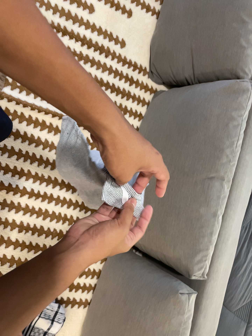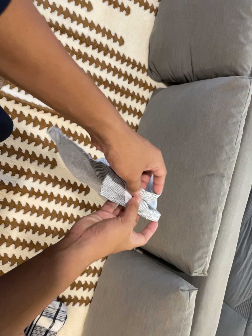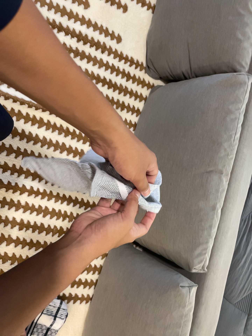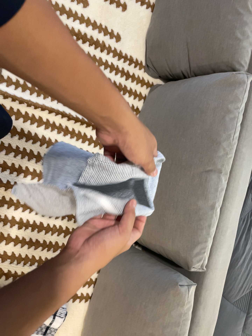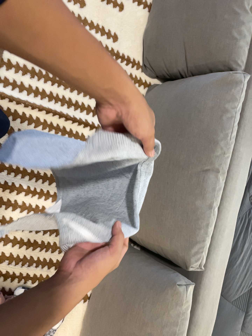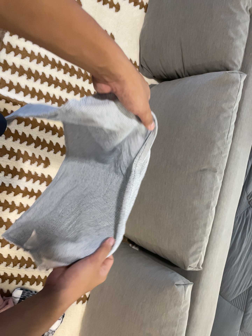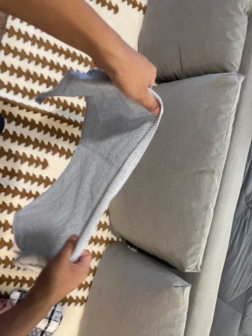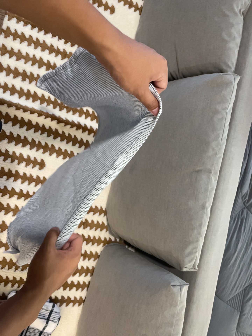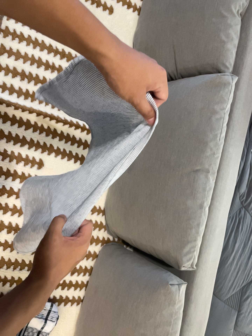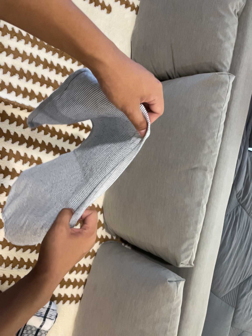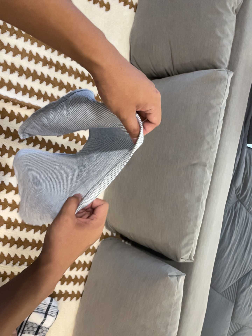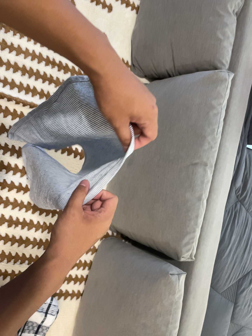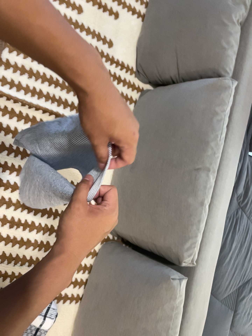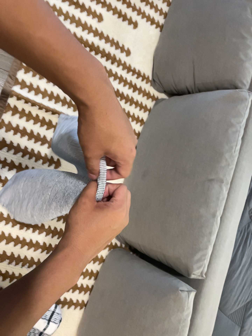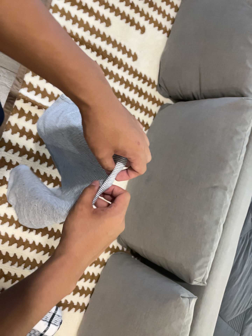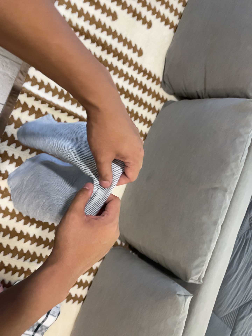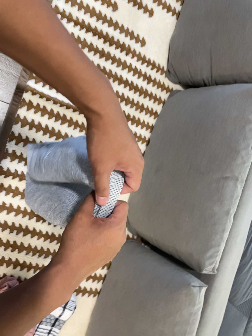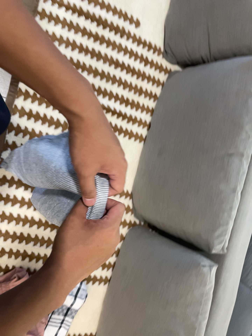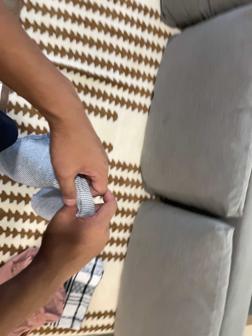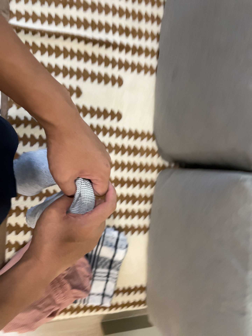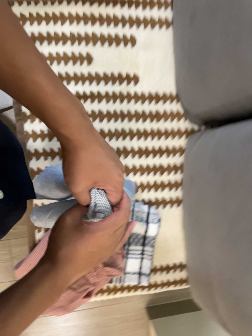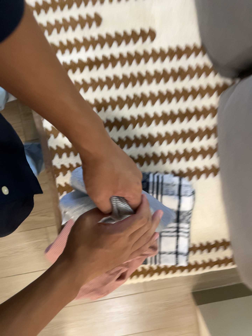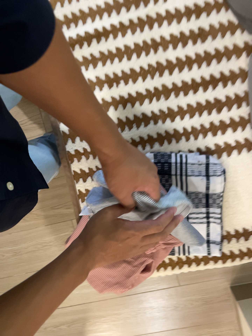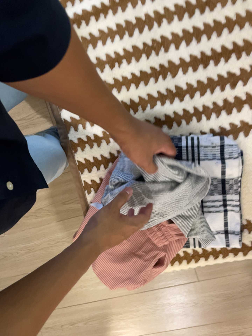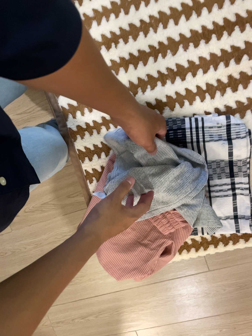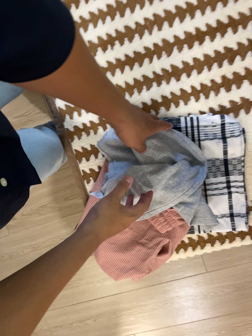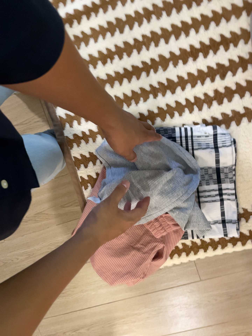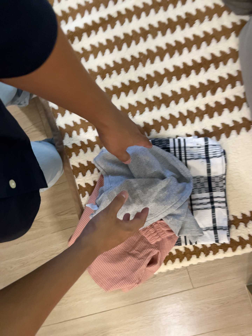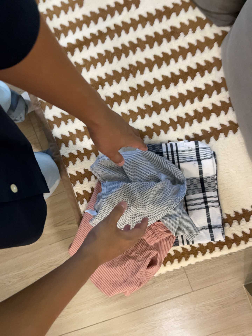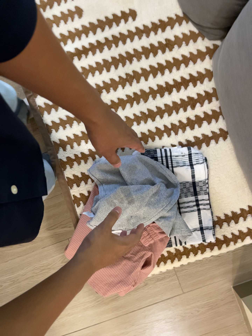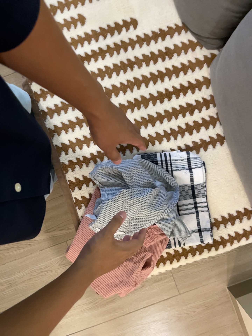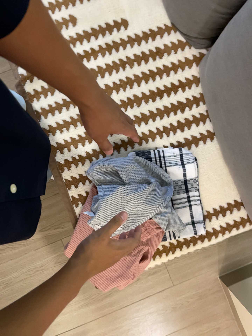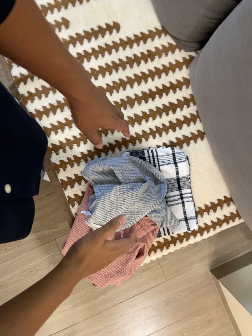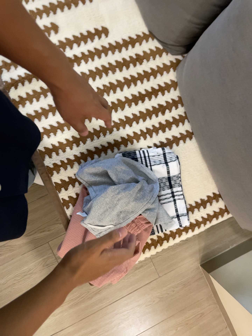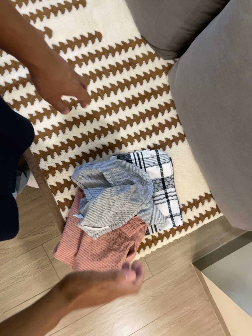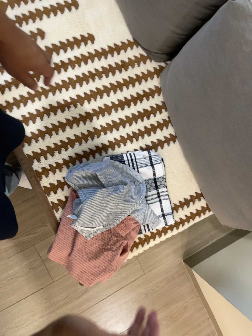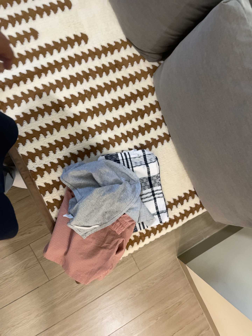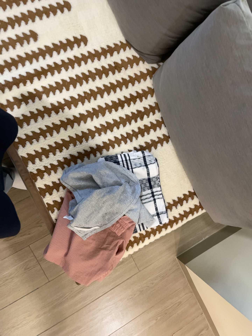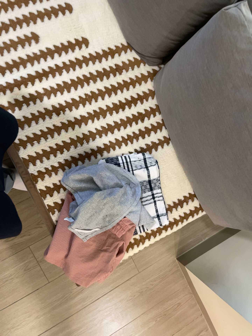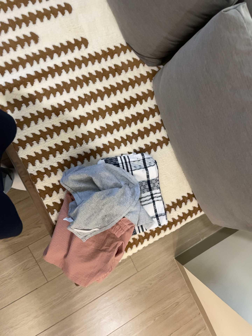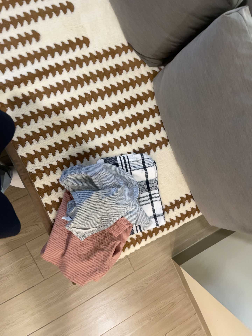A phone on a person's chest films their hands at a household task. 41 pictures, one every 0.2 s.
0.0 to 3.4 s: The camera travels to its left, about 6 cm, so close, fixed things drift to the right.
3.4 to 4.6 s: The camera pans to its left by about 40 degrees. It travels toward the bottom of its view, forward and to its right, about 60 cm, so close, fixed things drift upward. It rolls about its line of sight by about 30 degrees, and the scene rotates counterclockwise.
4.6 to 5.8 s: The camera travels backward and toward the bottom of its view, about 12 cm, so what stands in front gets smaller. Its aim tips toward the top of its view by about 10 degrees.
5.8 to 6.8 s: The camera pans to its right by about 15 degrees. It travels backward and to its left, about 14 cm, so what stands in front gets smaller.
6.8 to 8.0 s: The camera shifts only a little, or ends up much as it began.
The film runs backward here.
